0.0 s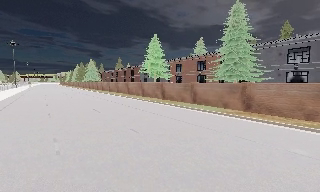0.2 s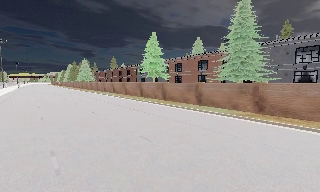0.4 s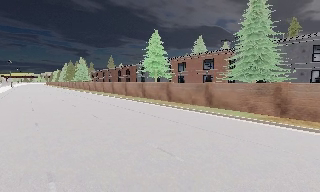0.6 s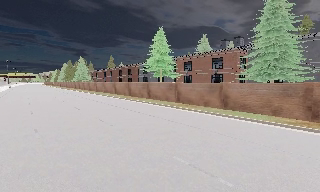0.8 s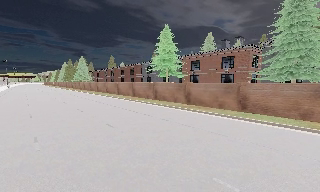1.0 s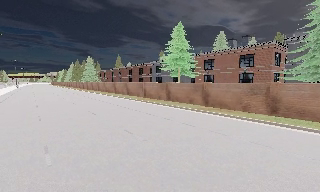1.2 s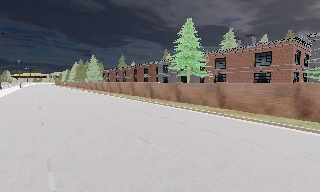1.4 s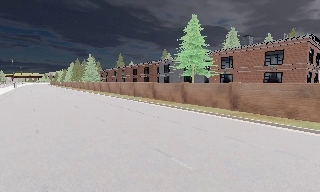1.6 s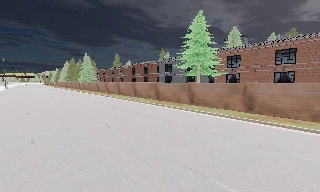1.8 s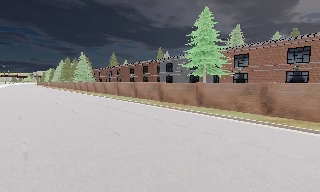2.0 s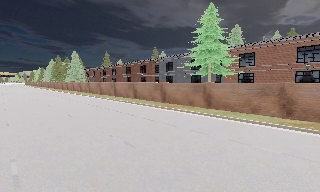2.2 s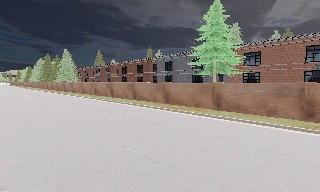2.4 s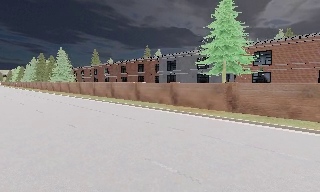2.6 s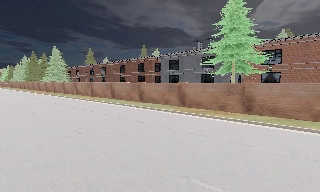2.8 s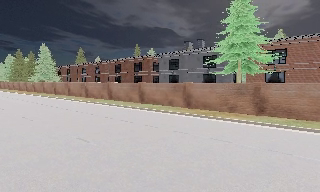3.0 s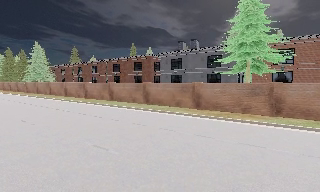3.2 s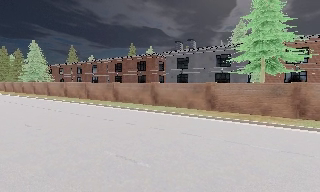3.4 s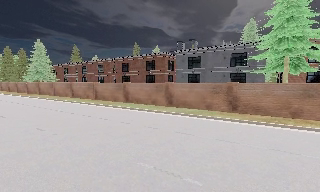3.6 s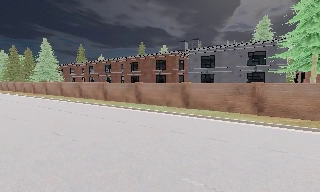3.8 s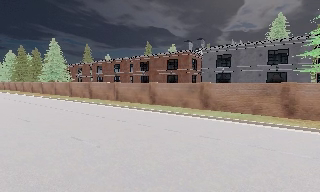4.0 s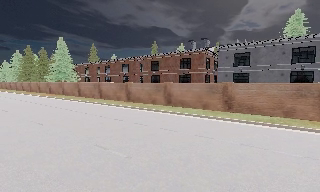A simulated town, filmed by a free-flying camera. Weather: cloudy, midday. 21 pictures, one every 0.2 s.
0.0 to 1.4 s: The camera travels forward and to its left, about 11 m, so what stands in front looms larger.
1.4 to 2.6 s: The camera pans to its right, which is clockwise from overhead, by about 15 degrees. It travels to its left and forward, about 10 m, so close, fixed things drift to the right.
2.6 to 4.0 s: The camera travels to its left and forward, about 11 m, so close, fixed things drift to the right.
The film runs forward here.
